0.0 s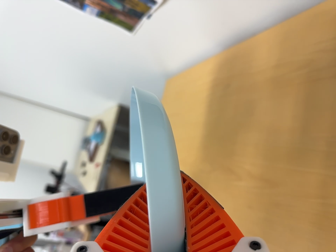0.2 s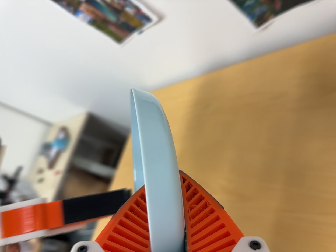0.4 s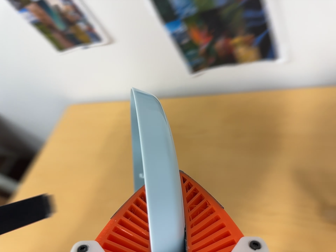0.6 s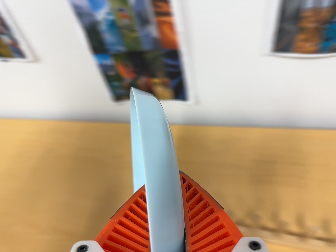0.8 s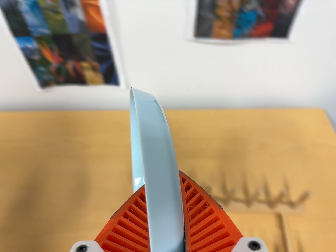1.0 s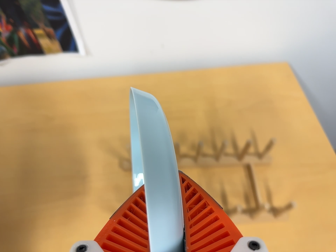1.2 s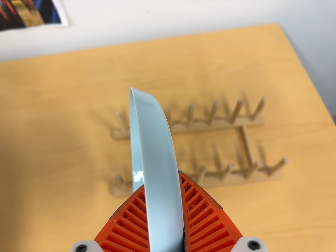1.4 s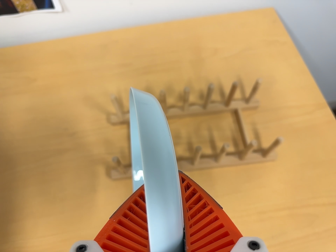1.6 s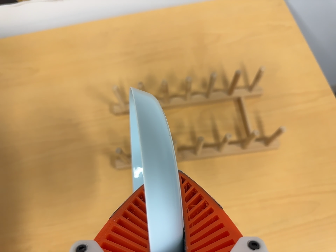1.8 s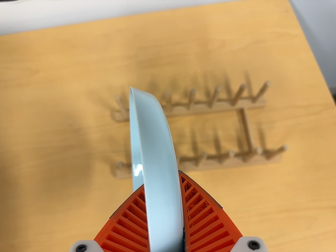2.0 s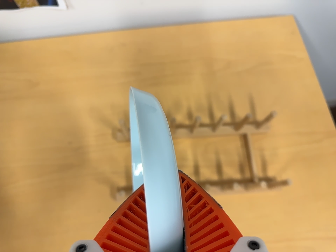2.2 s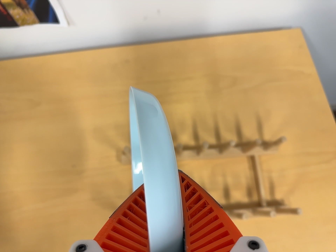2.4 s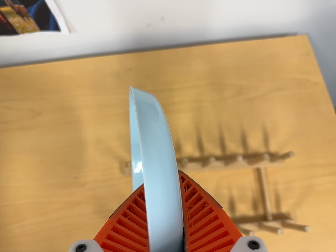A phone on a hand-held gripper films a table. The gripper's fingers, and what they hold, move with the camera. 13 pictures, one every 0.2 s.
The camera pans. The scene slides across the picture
to the left.
0.0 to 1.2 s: The camera swings to its right by about 70 degrees, and the scene slides to the left. It travels backward, toward the bottom of its view and to its left, about 16 cm. It rolls about its line of sight by about 10 degrees, and the scene rotates clockwise.
1.2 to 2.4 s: The camera travels toward the top of its view, about 16 cm. Its aim tips toward the bottom of its view by about 10 degrees.
The film runs forward here.
